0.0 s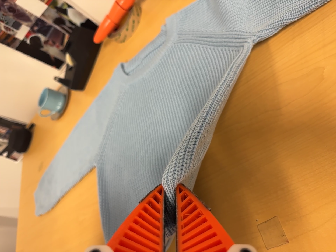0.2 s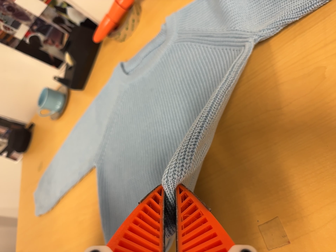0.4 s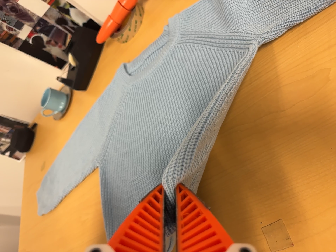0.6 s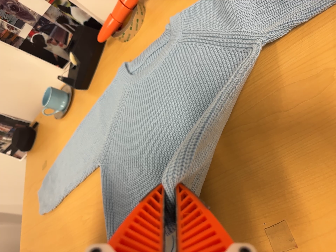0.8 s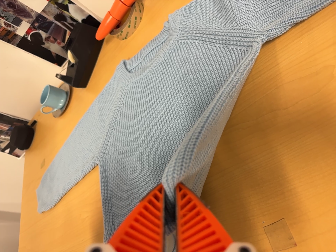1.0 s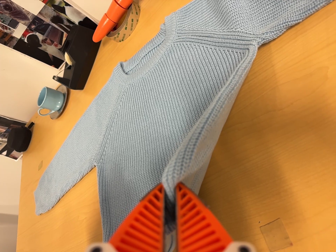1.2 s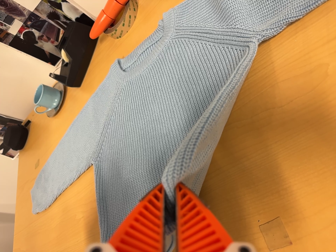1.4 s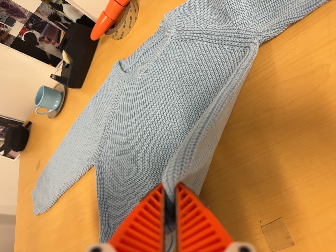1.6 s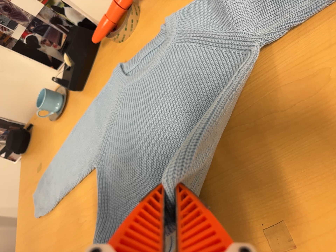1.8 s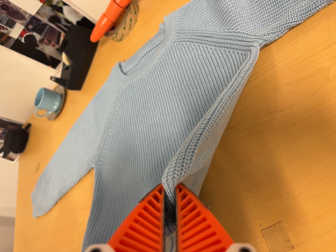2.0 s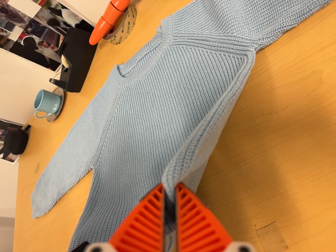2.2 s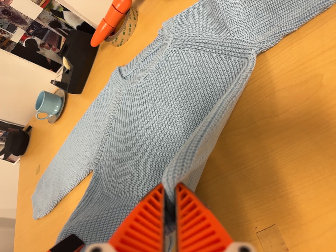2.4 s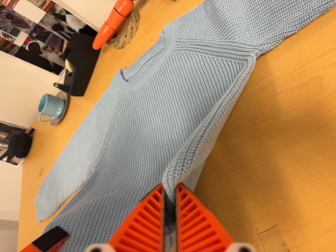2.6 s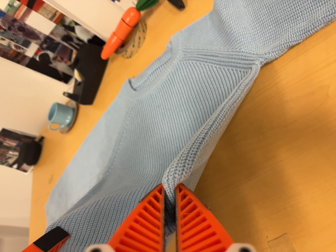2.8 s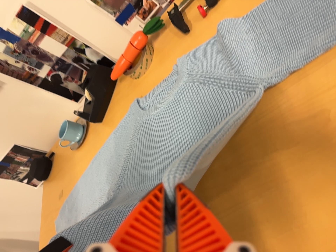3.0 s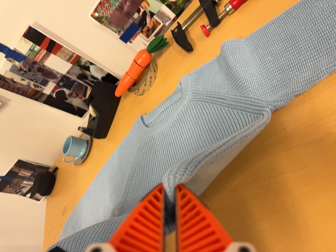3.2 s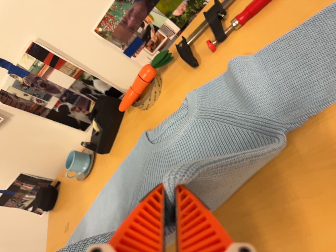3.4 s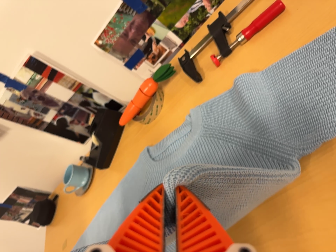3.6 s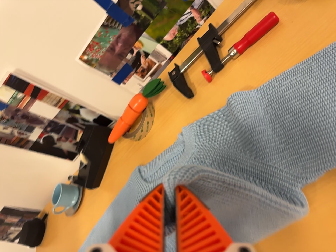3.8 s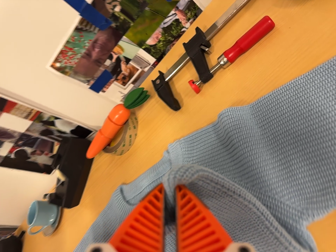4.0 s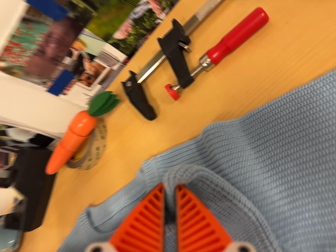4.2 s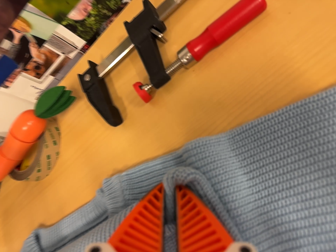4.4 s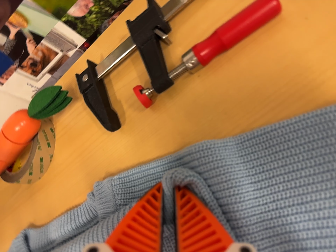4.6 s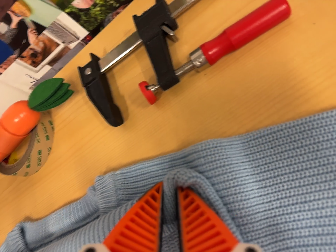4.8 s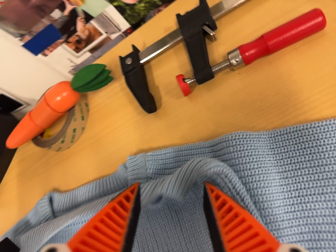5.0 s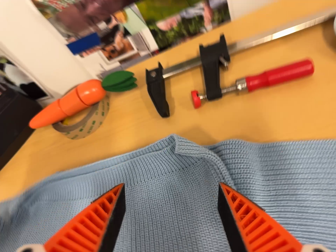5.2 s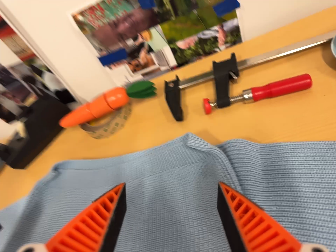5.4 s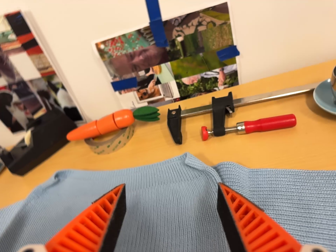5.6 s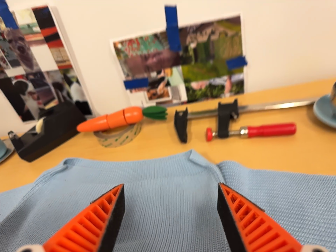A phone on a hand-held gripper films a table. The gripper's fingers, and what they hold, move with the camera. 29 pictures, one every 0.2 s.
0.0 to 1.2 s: The camera shifts only a little, or ends up much as it began.
1.2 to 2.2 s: The camera keeps its place and its aim.
2.2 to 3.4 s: The camera travels toward the top of its view, about 9 cm, so close, fixed things drift downward. Its aim tips toward the top of its view by about 10 degrees, and the scene shifts downward.
3.4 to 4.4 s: The camera pans to its right by about 15 degrees. It travels forward and toward the top of its view, about 26 cm, so what stands in front looms larger.
4.4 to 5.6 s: The camera travels backward, toward the bottom of its view and to its left, about 26 cm, so what stands in front gets smaller. Its aim tips toward the top of its view by about 25 degrees. It rolls about its line of sight by about 35 degrees, and the scene rotates clockwise.
The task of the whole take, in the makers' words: fold up.
The film runs forward here.
